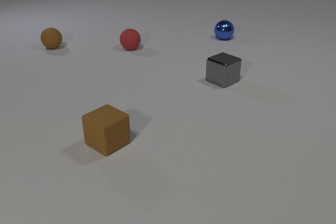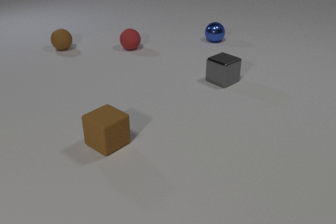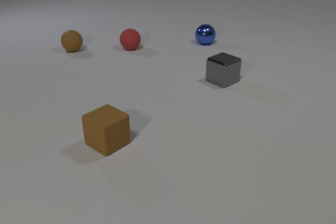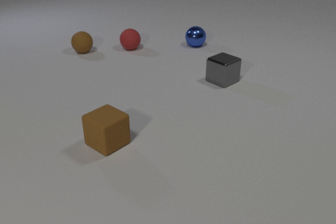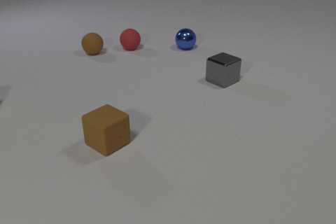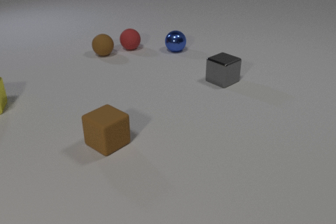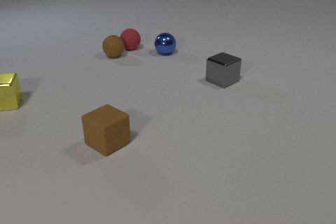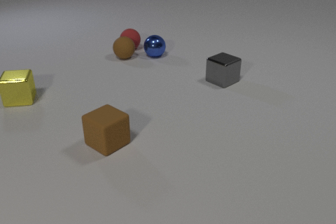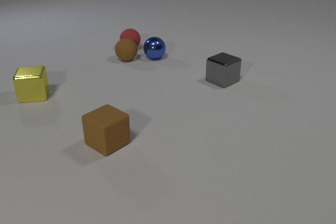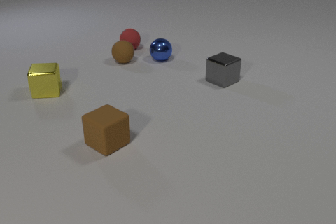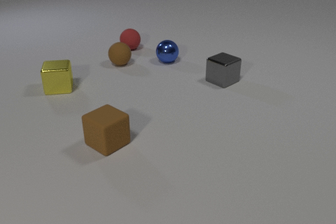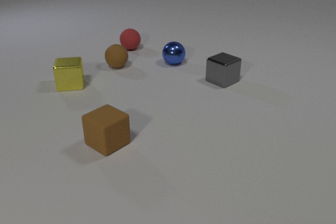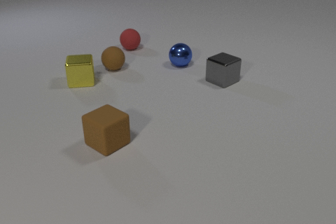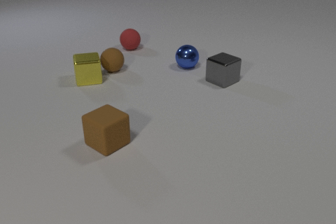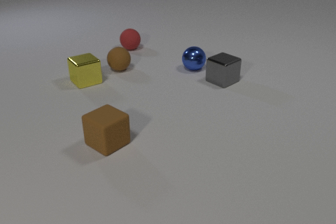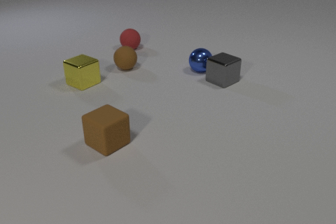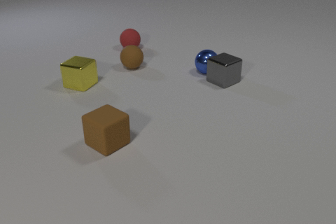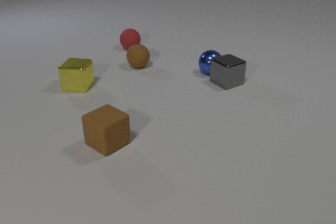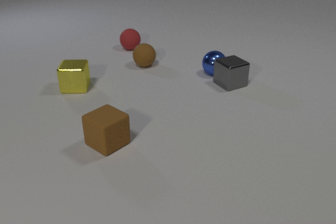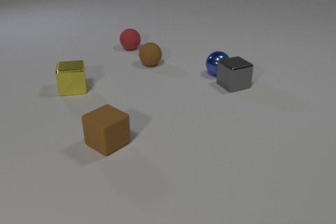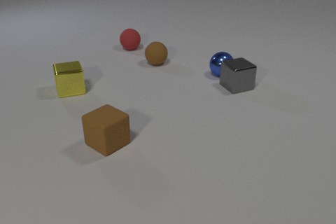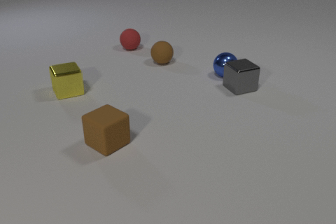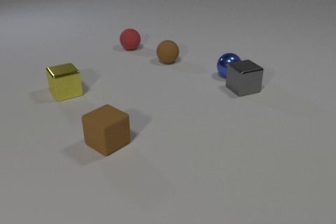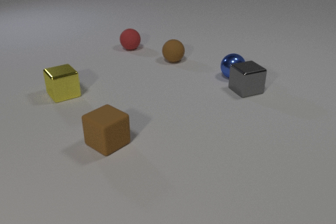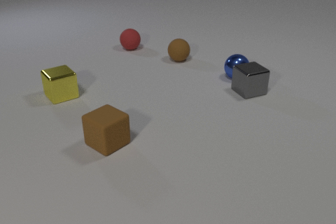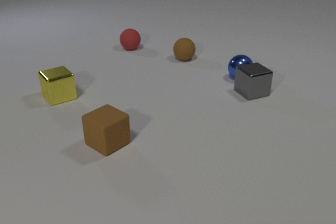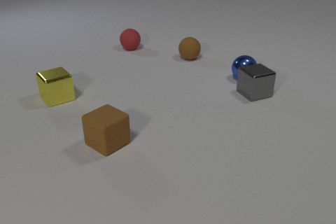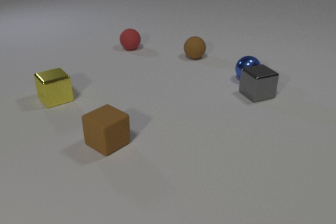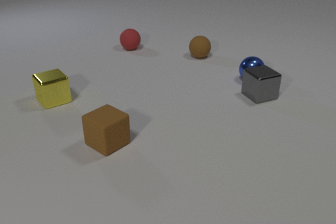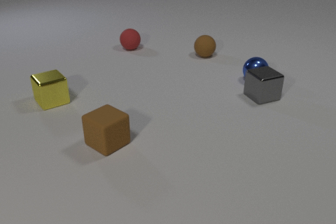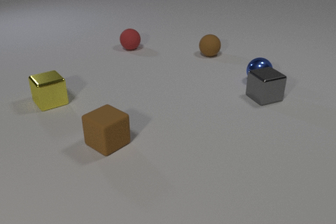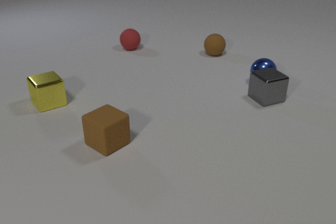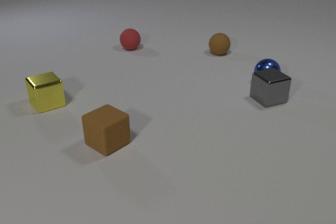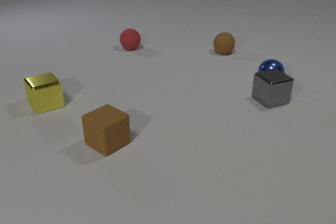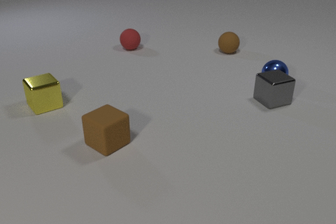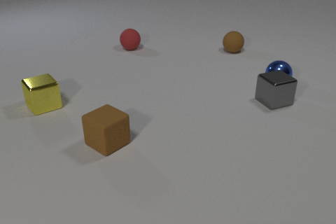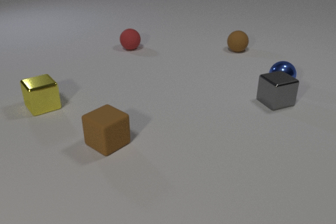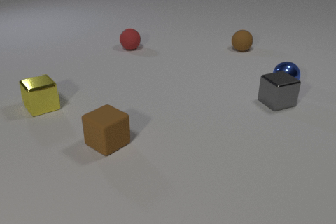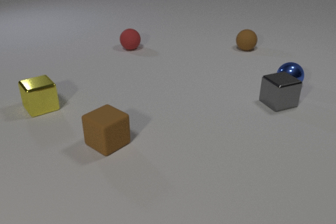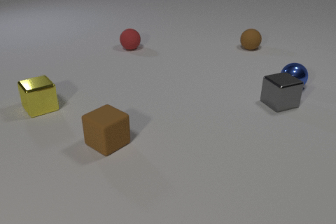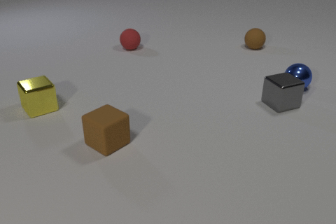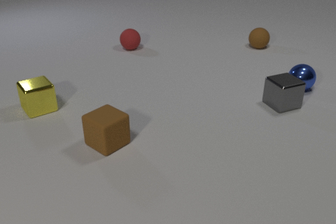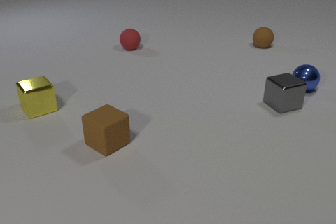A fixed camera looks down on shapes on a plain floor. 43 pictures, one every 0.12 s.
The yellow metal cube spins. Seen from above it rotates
counterclockwise.
The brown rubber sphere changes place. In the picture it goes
to the right.
0.00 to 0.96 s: The brown rubber sphere rolls to the right and toward the camera. The blue metal sphere rolls to the left and toward the camera. The yellow metal cube comes in at the left edge, slides to the right. The brown rubber sphere and the blue metal sphere collide.
0.96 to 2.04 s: The brown rubber sphere rolls toward the camera and to the right. The blue metal sphere rolls to the right and toward the camera. The yellow metal cube slides to the right, spins so that its near face slides to the right, counterclockwise seen from above. The brown rubber sphere and the yellow metal cube collide. The blue metal sphere and the gray metal cube collide.
2.04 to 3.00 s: The brown rubber sphere rolls to the right. The blue metal sphere rolls to the right. The yellow metal cube slides toward the camera and to the left, spins counterclockwise seen from above by about 45 degrees, its near face sliding to the right. The gray metal cube slides to the right and toward the camera.
3.00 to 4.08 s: The brown rubber sphere rolls to the right and away from the camera. The blue metal sphere rolls to the right. The yellow metal cube slides toward the camera and to the left. The gray metal cube slides to the right and toward the camera.
4.08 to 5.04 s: The brown rubber sphere rolls to the right and away from the camera. The blue metal sphere rolls to the right. The yellow metal cube slides to the left. The gray metal cube slides to the right and toward the camera.
What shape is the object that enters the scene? cube.
How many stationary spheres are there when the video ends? 1.
What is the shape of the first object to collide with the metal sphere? sphere.
